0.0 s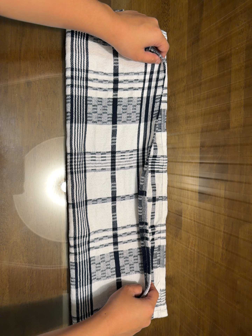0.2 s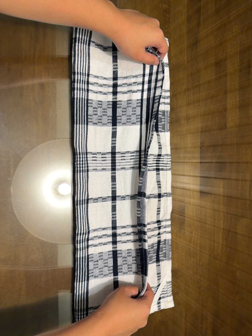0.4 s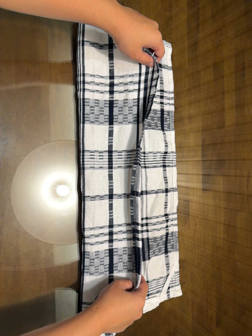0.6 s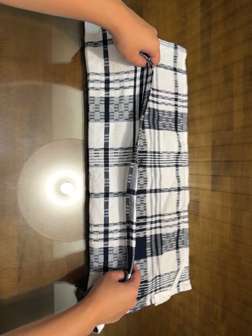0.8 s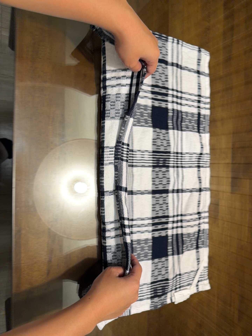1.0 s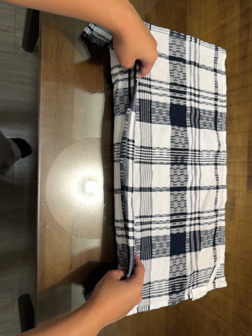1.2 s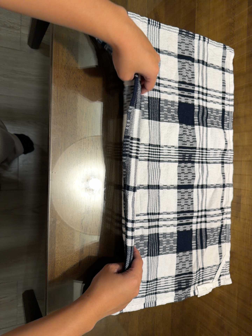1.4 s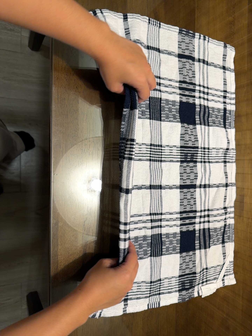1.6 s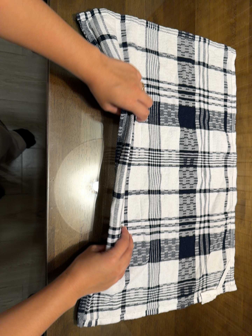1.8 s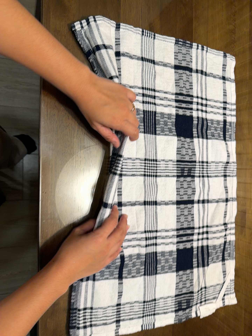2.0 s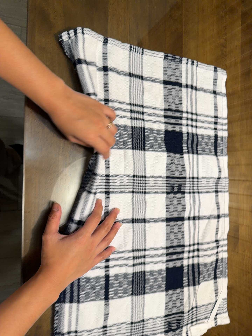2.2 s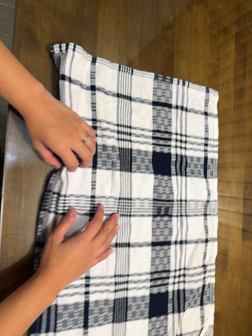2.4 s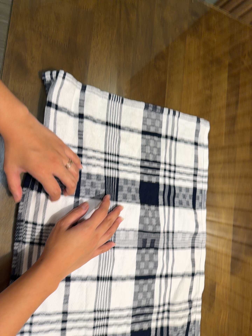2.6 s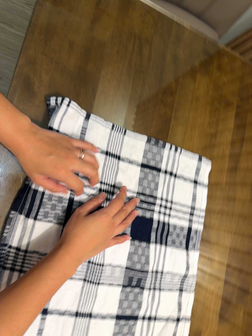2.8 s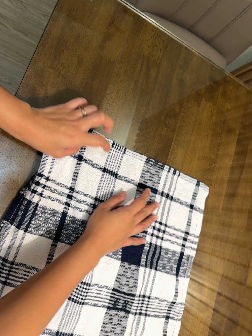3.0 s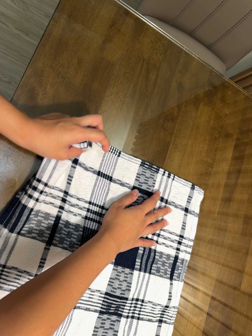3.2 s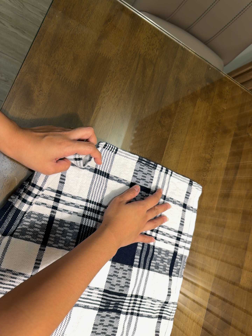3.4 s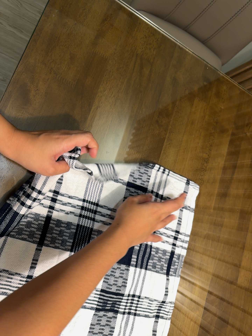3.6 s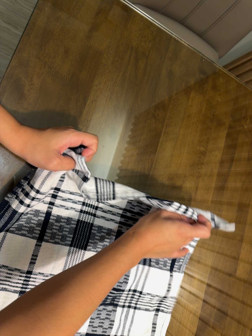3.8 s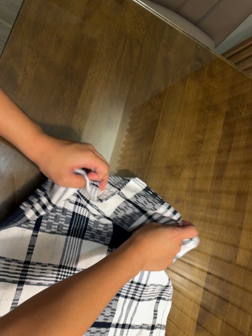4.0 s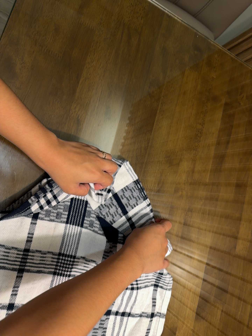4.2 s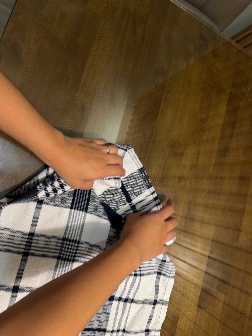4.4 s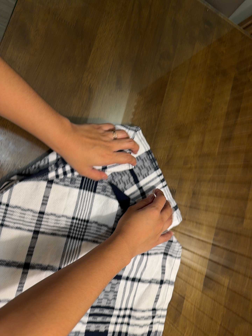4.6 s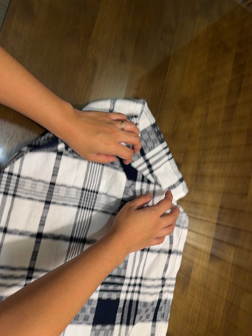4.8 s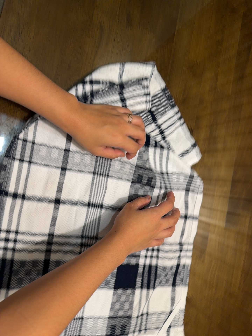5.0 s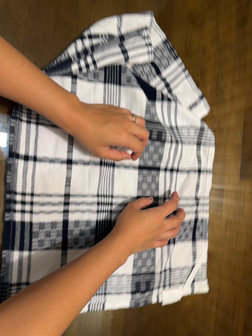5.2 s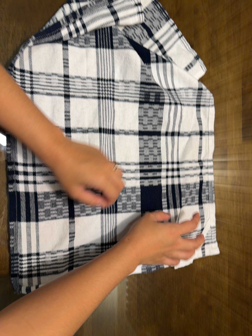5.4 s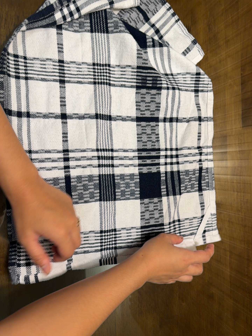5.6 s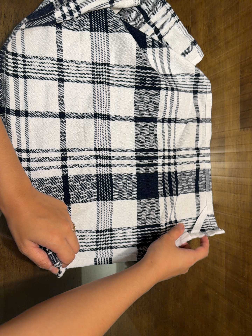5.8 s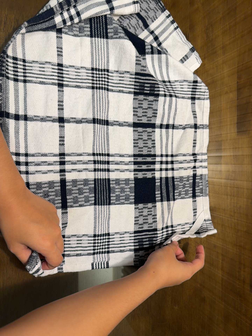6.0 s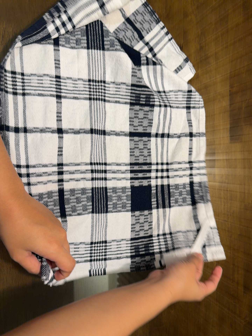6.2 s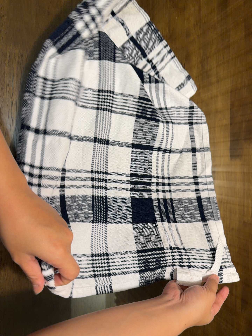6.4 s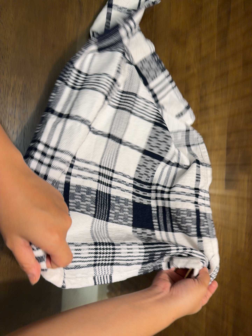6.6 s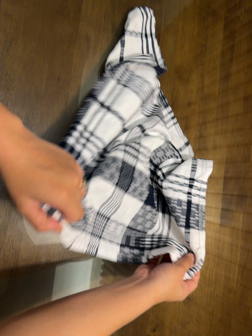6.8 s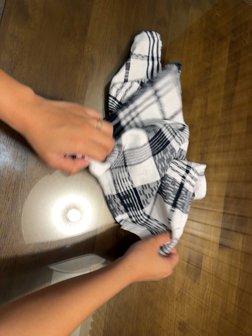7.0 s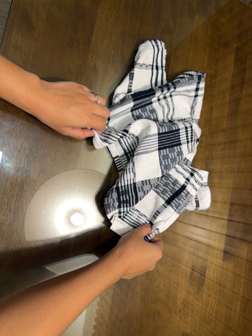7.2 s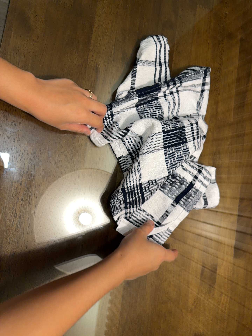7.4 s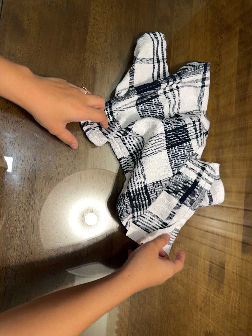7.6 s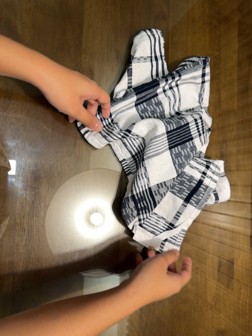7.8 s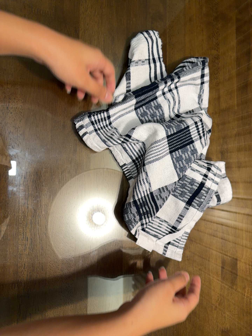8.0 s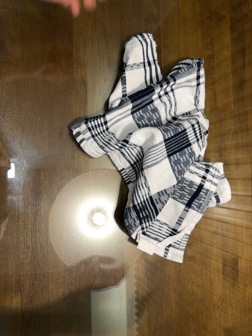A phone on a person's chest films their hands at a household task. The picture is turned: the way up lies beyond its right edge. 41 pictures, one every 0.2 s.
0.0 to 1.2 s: The camera travels to its left and backward, about 22 cm, so close, fixed things drift to the right.
1.2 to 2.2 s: The camera travels to its right and toward the top of its view, about 12 cm, so close, fixed things drift to the left.
2.2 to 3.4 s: The camera travels toward the top of its view, about 9 cm, so close, fixed things drift downward. Its aim tips toward the top of its view by about 10 degrees, and the scene shifts downward. It rolls about its line of sight by about 15 degrees, and the scene rotates clockwise.
3.4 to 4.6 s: The camera travels toward the bottom of its view, about 12 cm, so close, fixed things drift upward.
4.6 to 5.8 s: The camera travels toward the bottom of its view, about 16 cm, so close, fixed things drift upward. It rolls about its line of sight by about 15 degrees, and the scene rotates counterclockwise.
5.8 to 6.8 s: The camera travels toward the top of its view, about 14 cm, so close, fixed things drift downward. It rolls about its line of sight by about 10 degrees, and the scene rotates clockwise.
6.8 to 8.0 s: The camera travels toward the top of its view, about 7 cm. It rolls about its line of sight by about 10 degrees, and the scene rotates counterclockwise.
The film runs backward here.
